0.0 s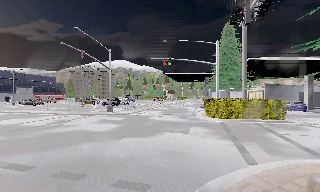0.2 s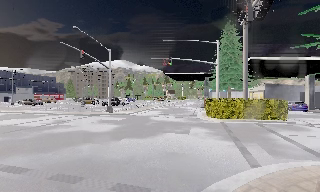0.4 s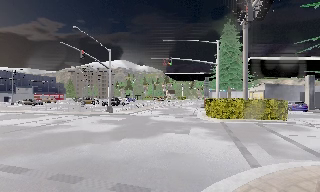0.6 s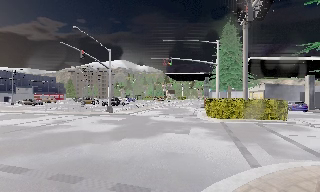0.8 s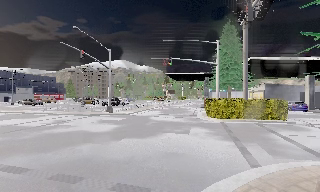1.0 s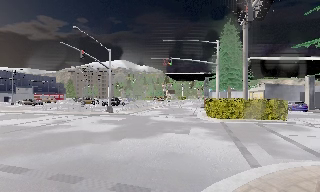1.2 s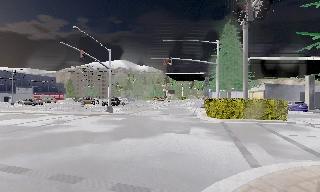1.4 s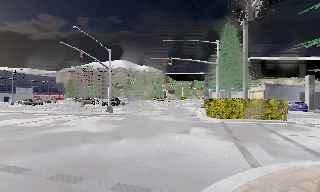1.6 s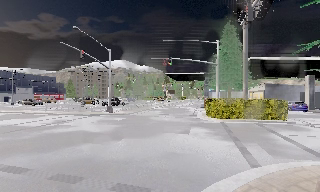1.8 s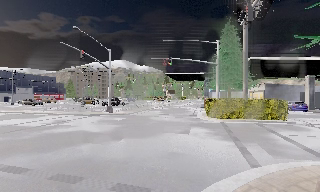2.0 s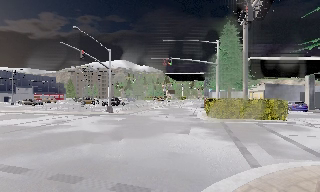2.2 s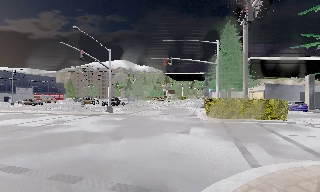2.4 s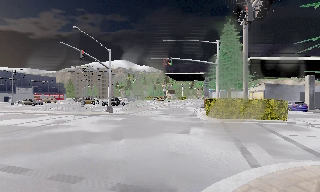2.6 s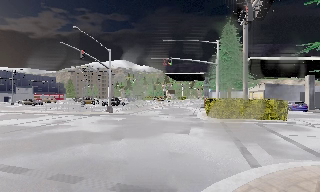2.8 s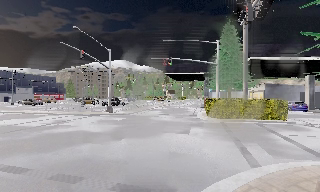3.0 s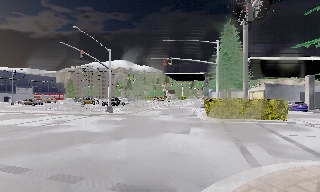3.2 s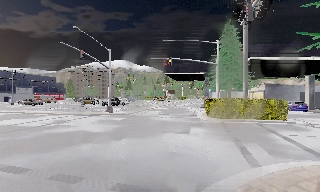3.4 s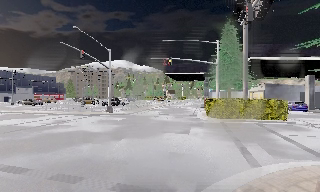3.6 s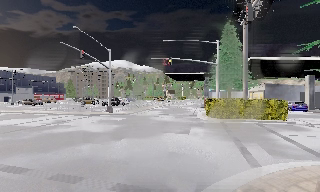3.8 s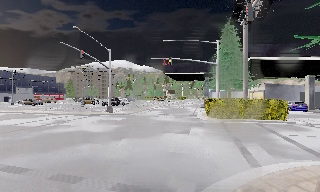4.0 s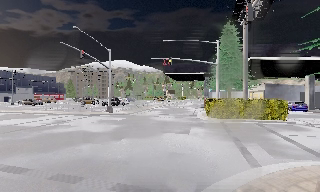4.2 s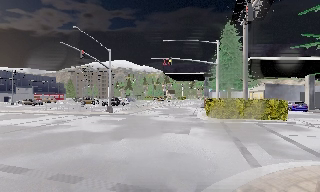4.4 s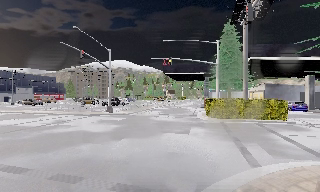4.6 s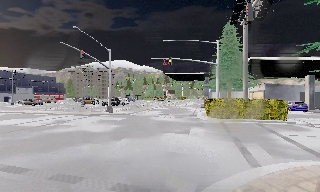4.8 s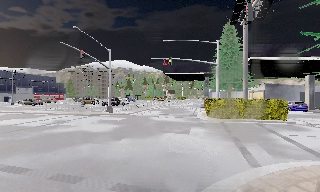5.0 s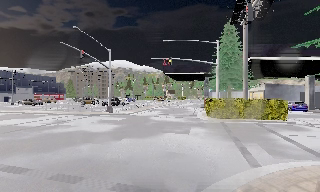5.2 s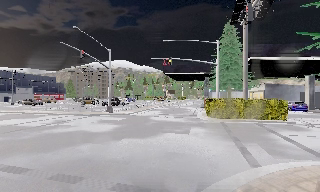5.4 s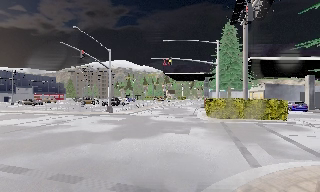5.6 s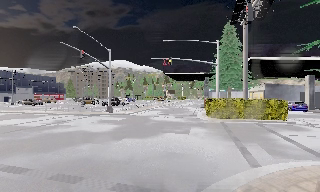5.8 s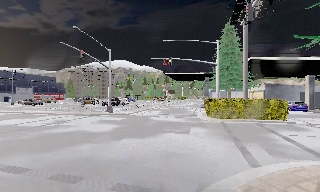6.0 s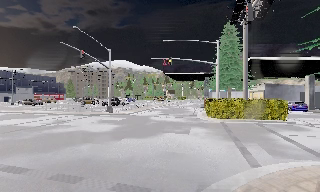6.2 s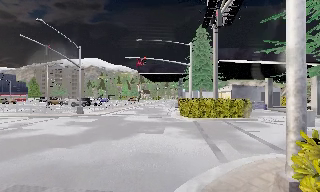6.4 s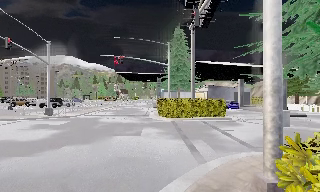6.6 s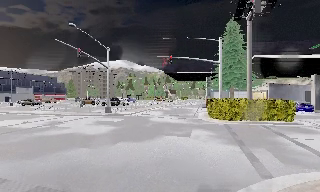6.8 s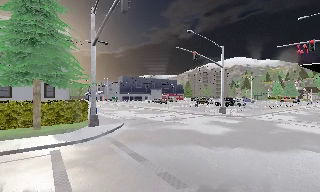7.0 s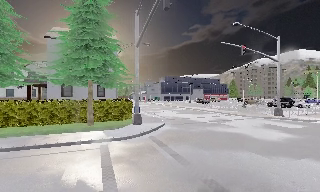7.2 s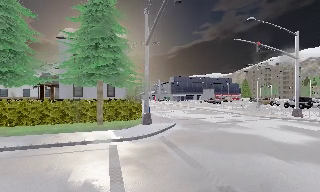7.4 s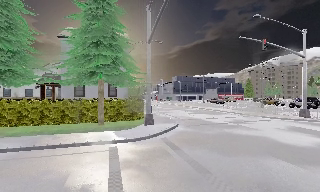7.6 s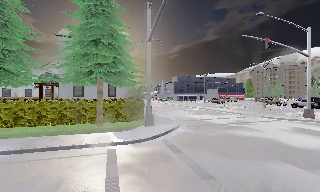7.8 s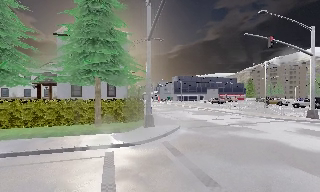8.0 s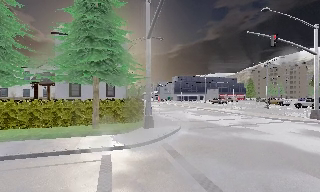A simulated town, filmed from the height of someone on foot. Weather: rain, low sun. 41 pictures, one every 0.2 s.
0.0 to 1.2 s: The camera shifts only a little, or ends up much as it began.
1.2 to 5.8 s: The camera keeps its place and its aim.
5.8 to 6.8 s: The camera swings to its left by about 40 degrees, and the scene slides to the right. It travels forward, about 1 m. It gains speed.
6.8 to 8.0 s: The camera pans to its left, which is counterclockwise from overhead, by about 20 degrees. It travels forward, about 2 m, so what stands in front looms larger.
The film runs forward here.
